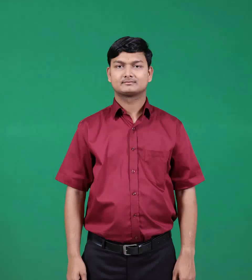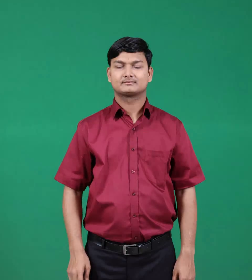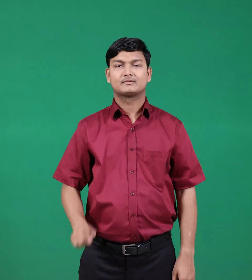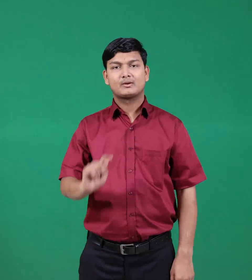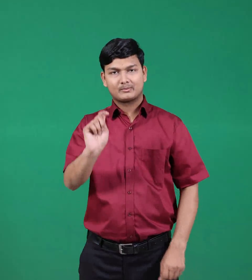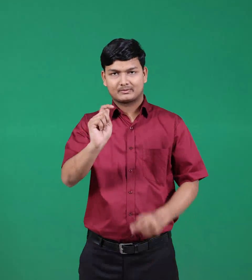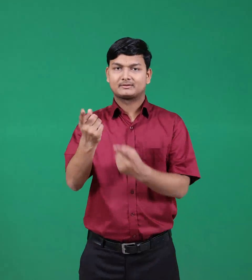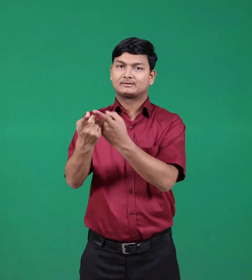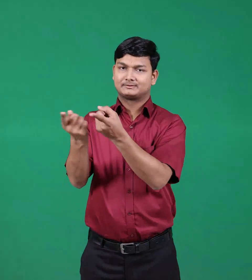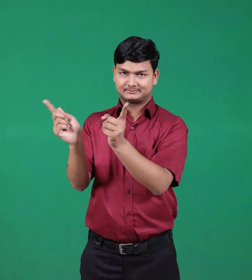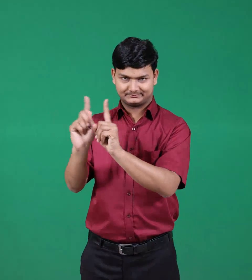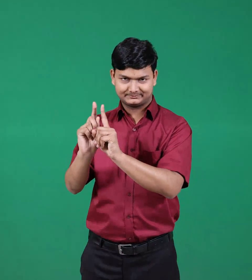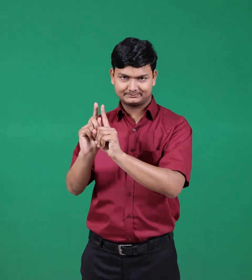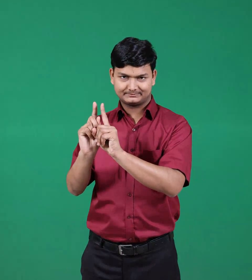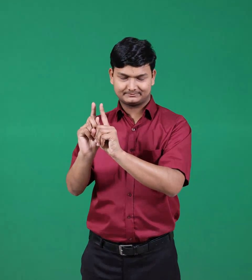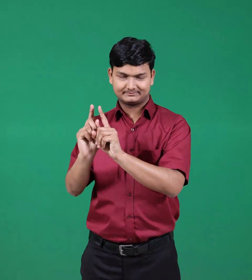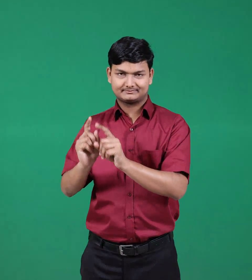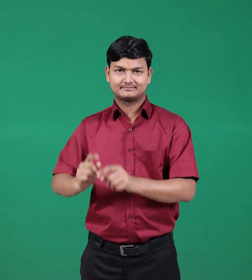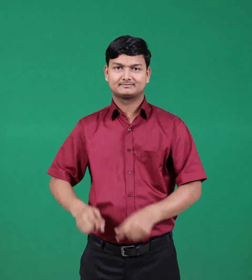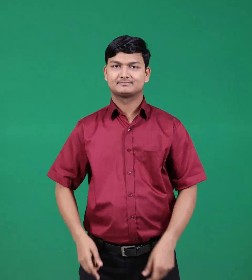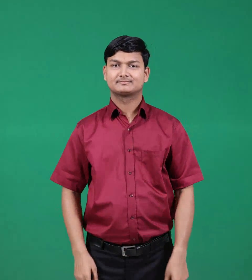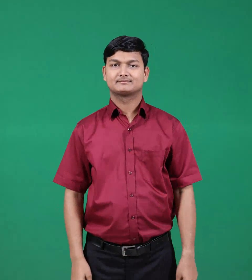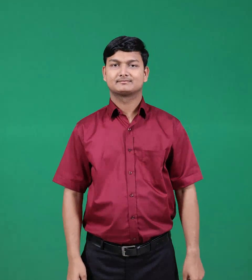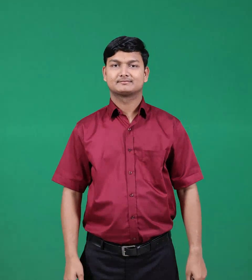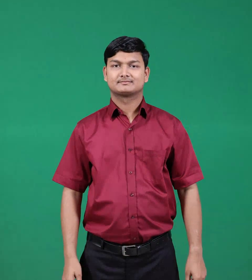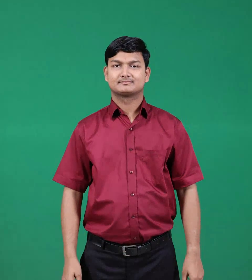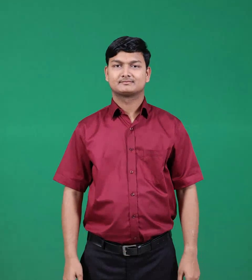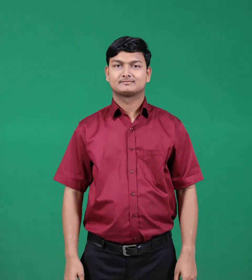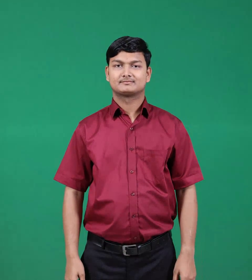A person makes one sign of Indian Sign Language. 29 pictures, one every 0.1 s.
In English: toilet
